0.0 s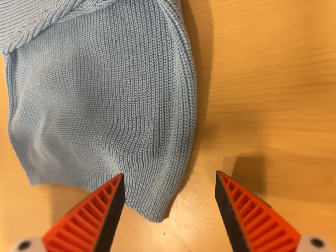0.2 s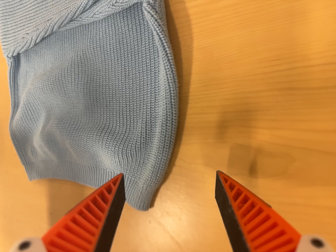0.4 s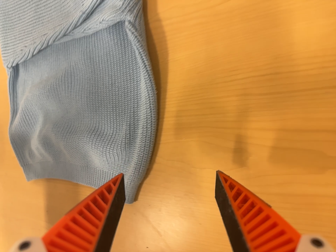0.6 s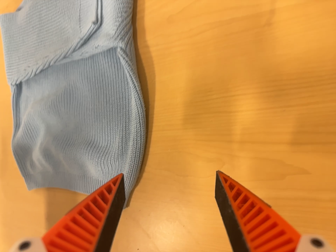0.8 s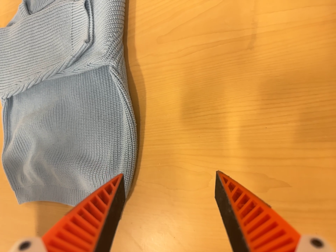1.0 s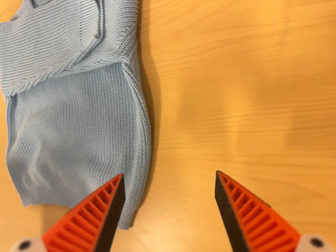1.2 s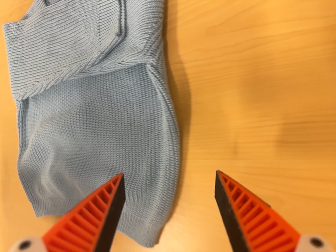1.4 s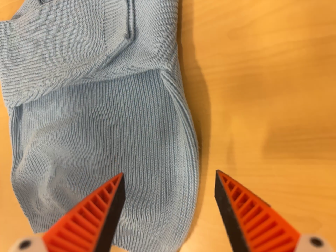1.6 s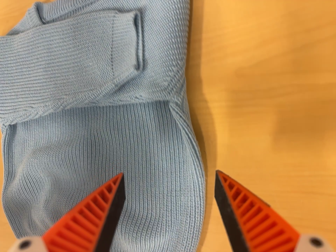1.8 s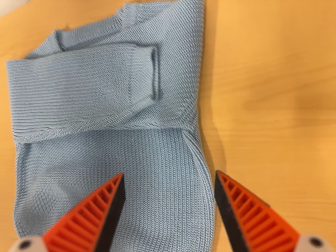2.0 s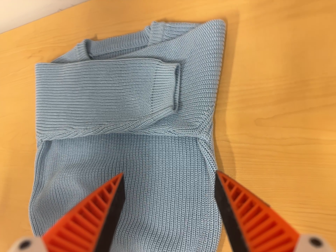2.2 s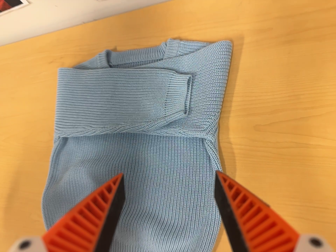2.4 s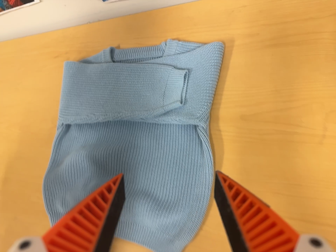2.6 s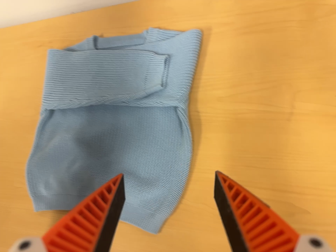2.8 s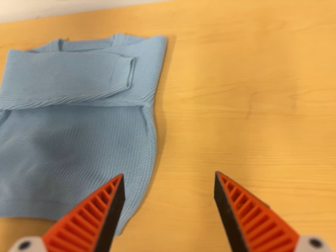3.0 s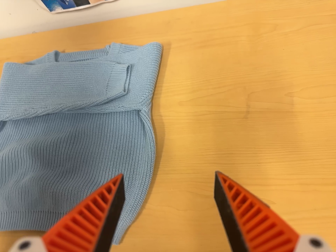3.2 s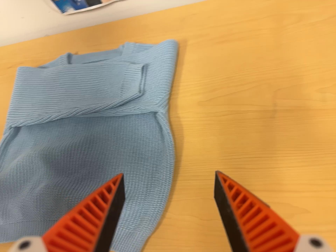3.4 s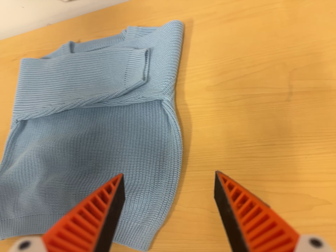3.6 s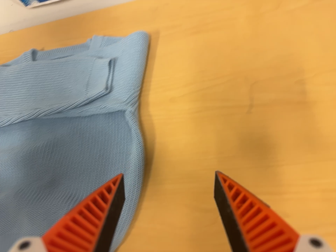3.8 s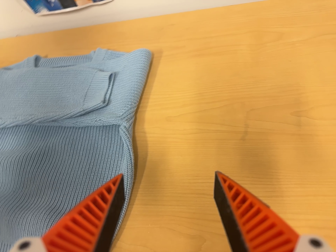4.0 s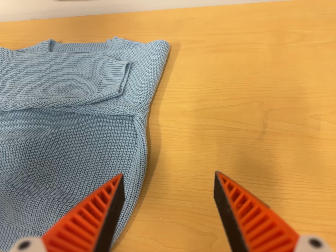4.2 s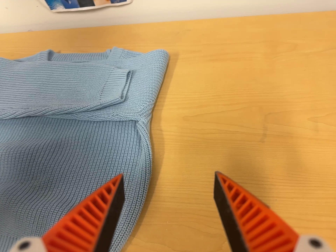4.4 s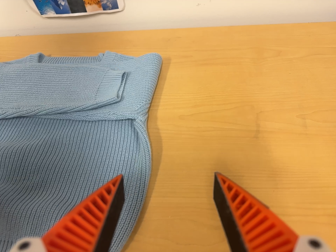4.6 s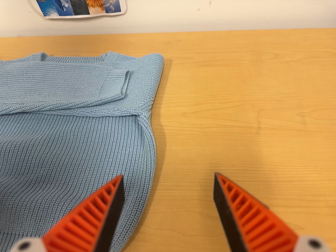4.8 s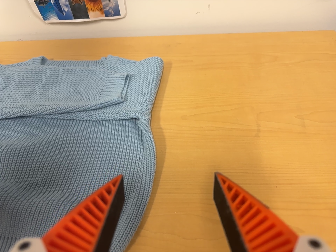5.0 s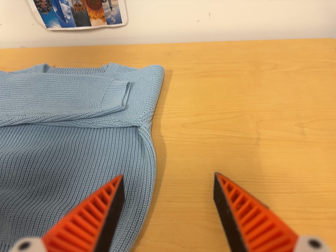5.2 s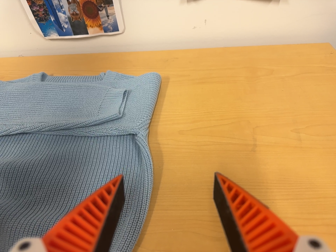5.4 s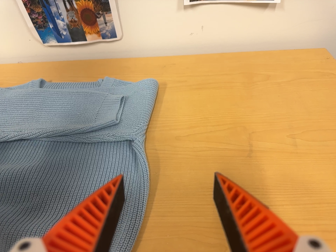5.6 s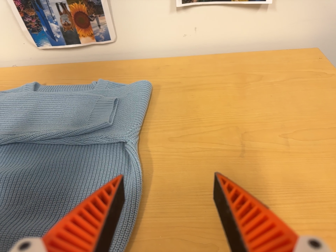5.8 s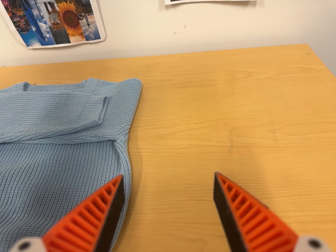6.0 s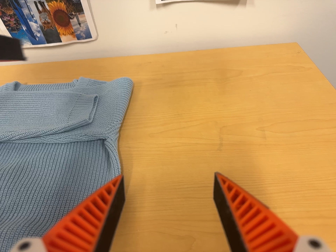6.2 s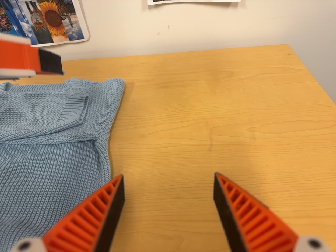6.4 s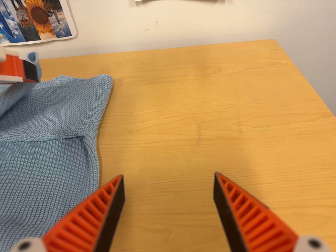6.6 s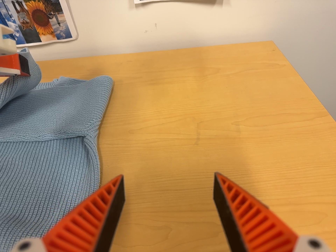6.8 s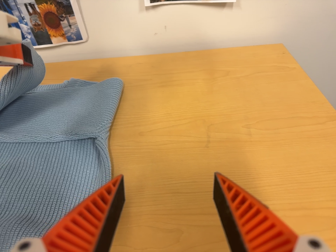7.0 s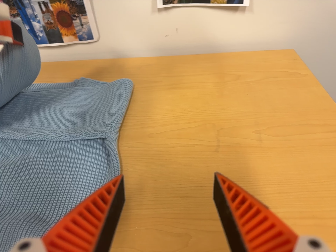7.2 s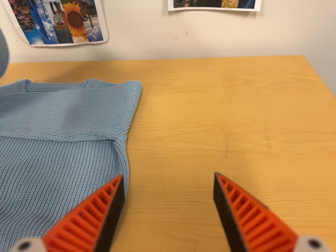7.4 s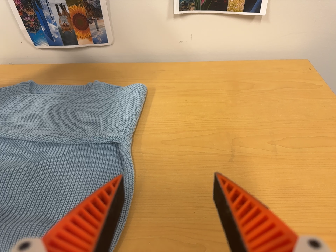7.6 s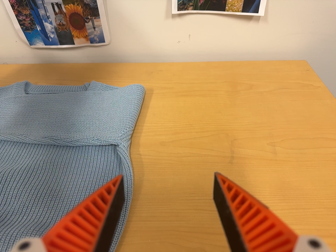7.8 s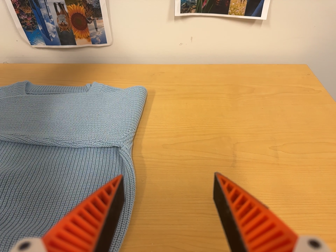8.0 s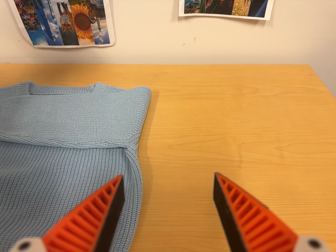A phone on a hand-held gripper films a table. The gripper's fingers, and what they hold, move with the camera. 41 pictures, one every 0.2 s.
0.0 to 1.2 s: The camera travels backward, about 7 cm, so what stands in front gets smaller.
1.2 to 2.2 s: The camera travels to its left and backward, about 16 cm. Its aim tips toward the top of its view by about 10 degrees, and the scene shifts downward. It rolls about its line of sight by about 10 degrees, and the scene rotates clockwise.
2.2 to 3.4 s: The camera travels toward the bottom of its view, about 16 cm. Its aim tips toward the top of its view by about 10 degrees.
3.4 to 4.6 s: The camera pans to its right by about 15 degrees. It travels toward the bottom of its view and to its left, about 9 cm. Its aim tips toward the top of its view by about 15 degrees. It rolls about its line of sight by about 10 degrees, and the scene rotates clockwise.
4.6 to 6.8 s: The camera travels to its right, about 7 cm, so close, fixed things drift to the left.
6.8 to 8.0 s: The camera travels to its left, about 7 cm, so close, fixed things drift to the right.
The film runs backward here.
